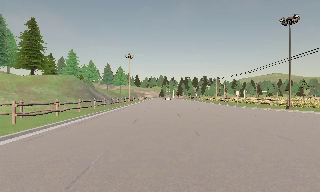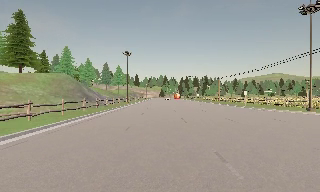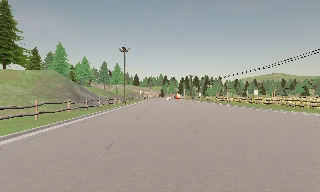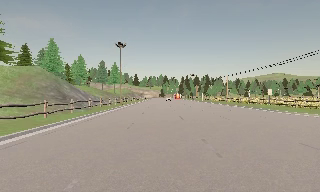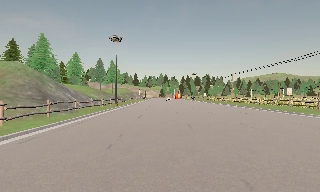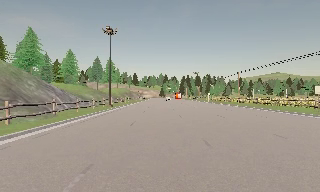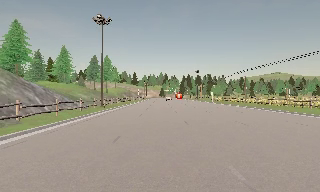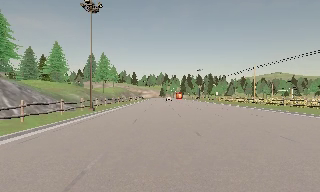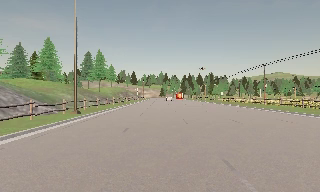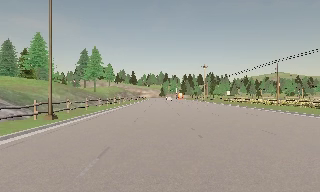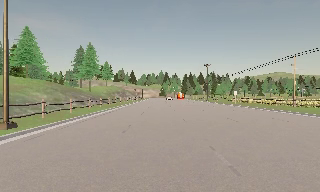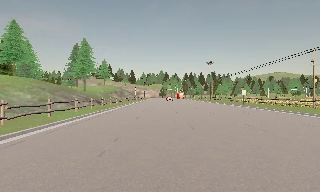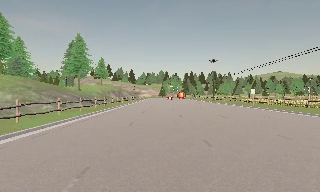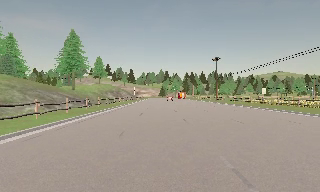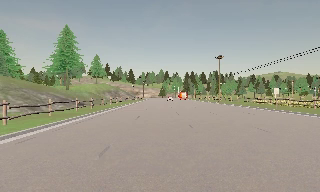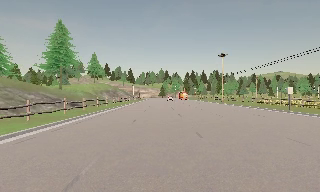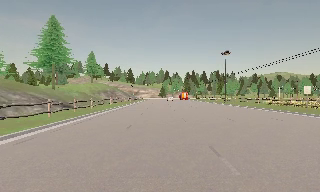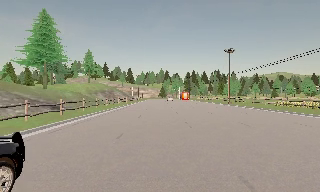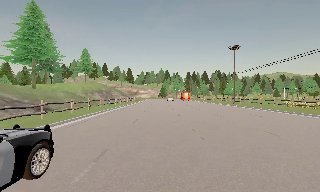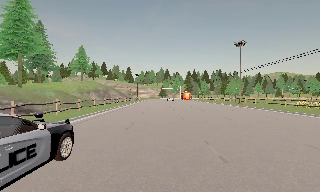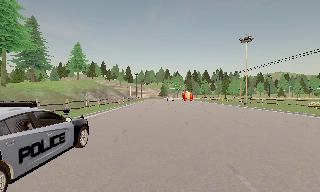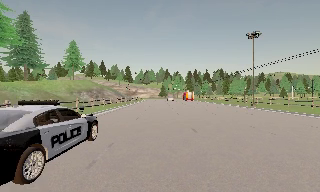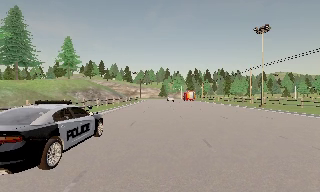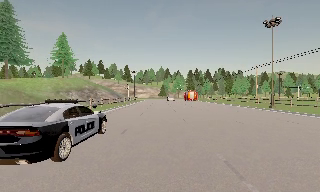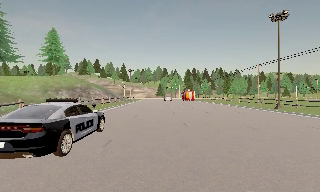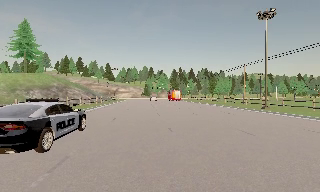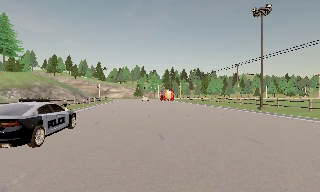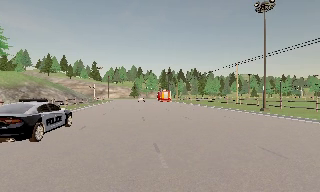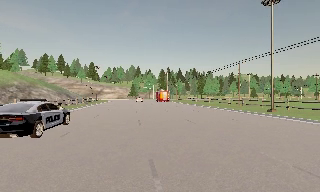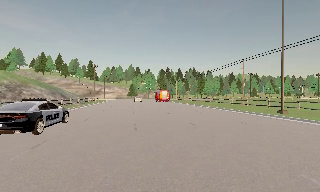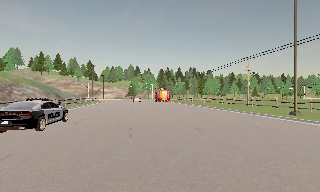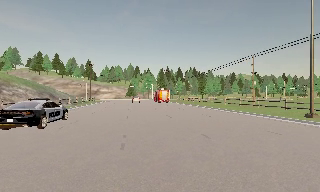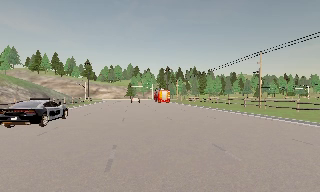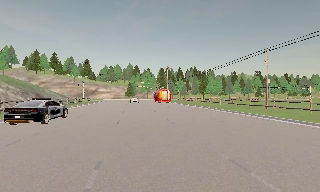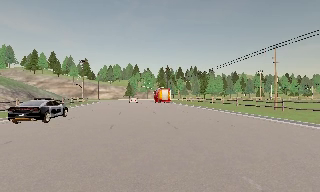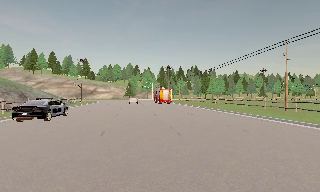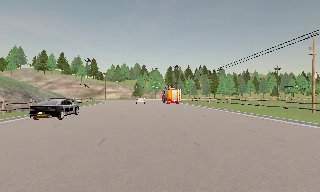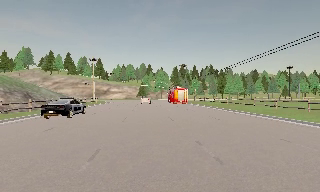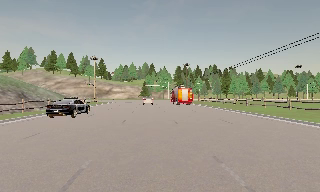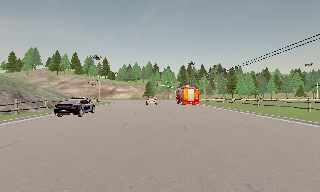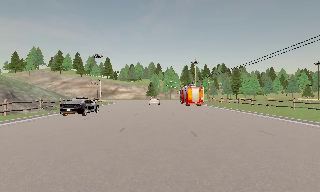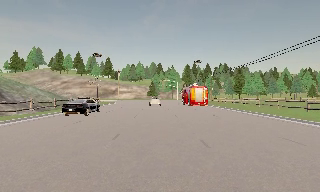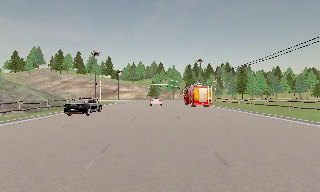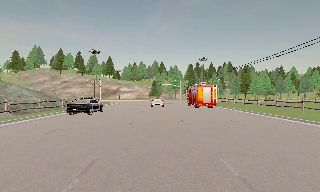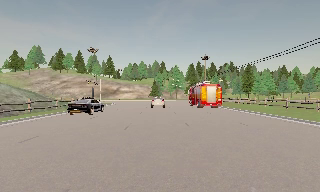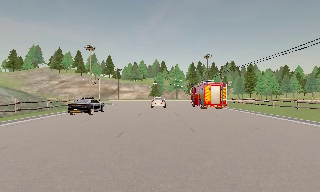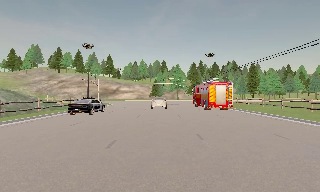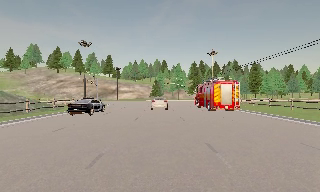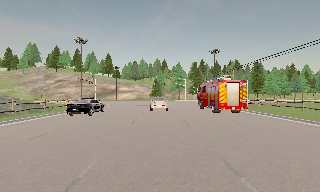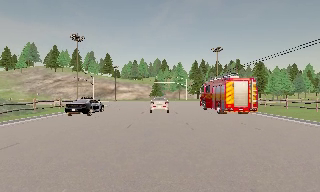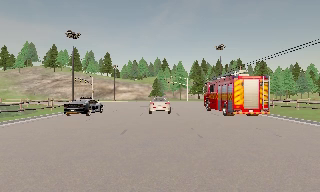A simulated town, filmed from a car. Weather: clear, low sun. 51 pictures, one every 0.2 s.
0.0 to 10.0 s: The camera travels forward, about 100 m, so what stands in front looms larger. It loses speed.
The film runs forward here.
